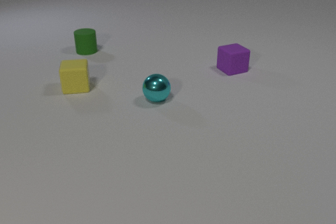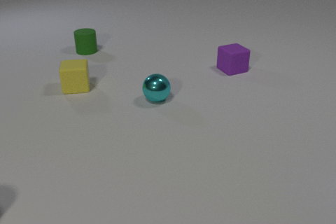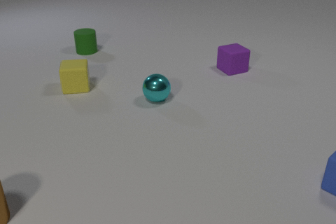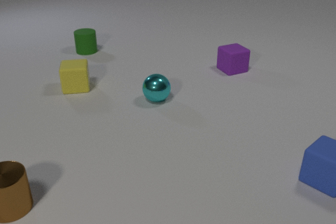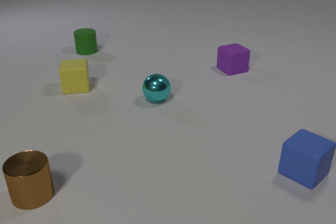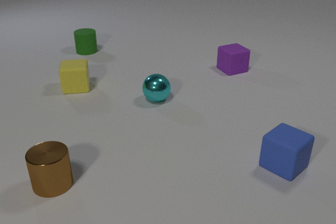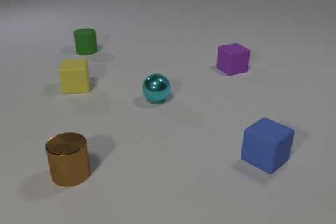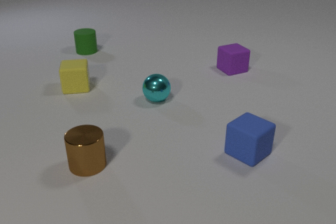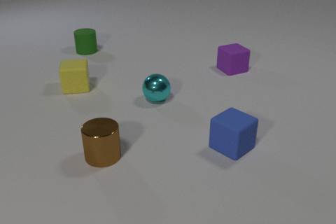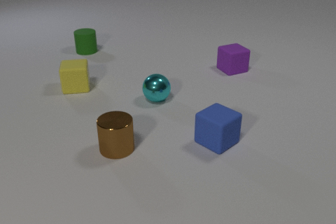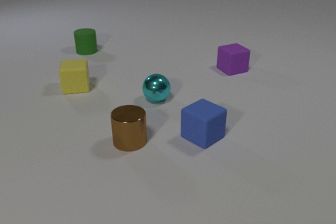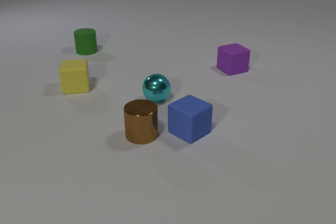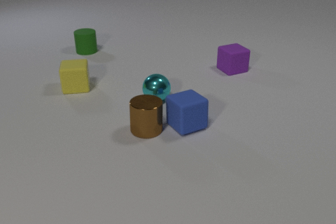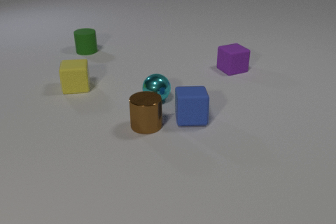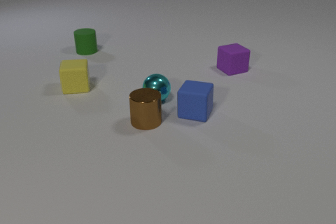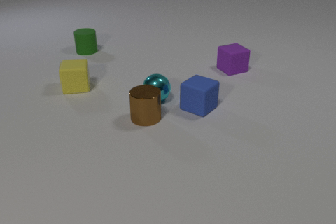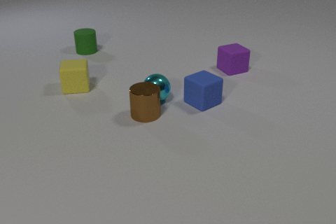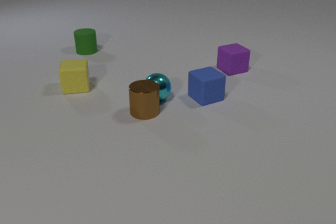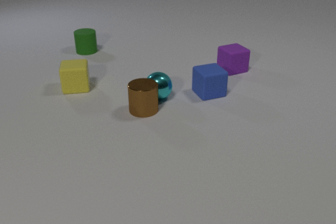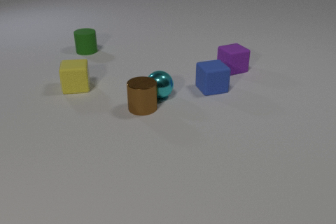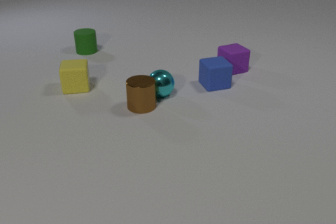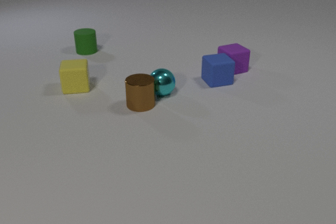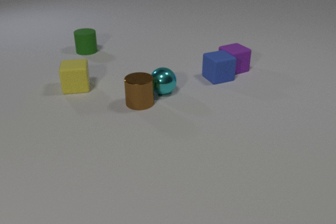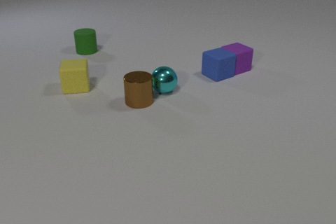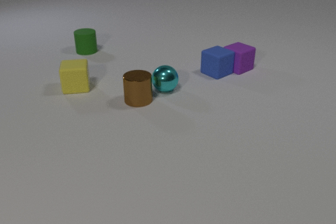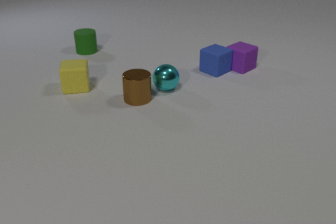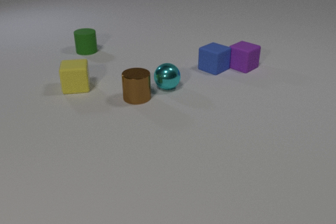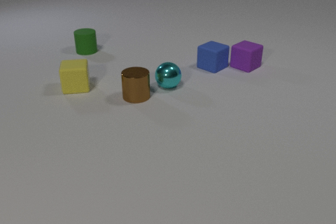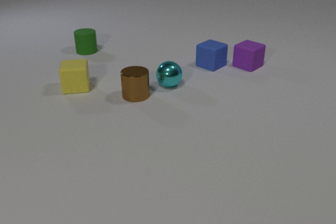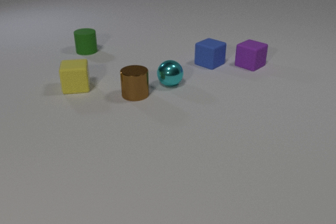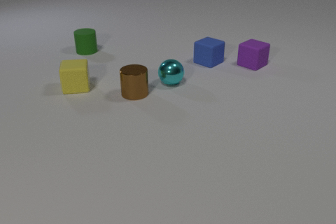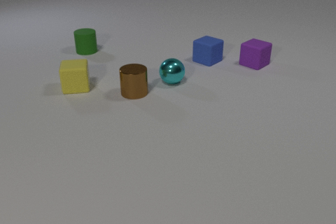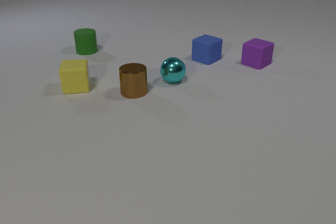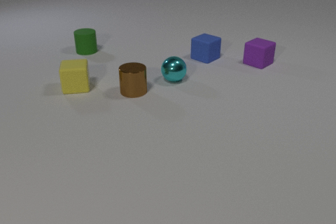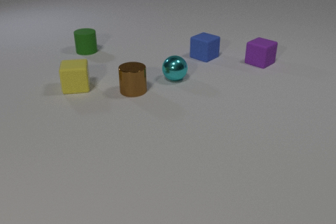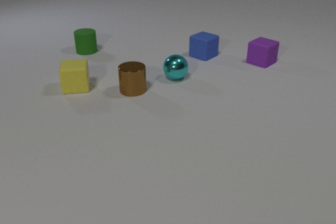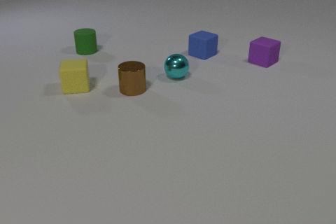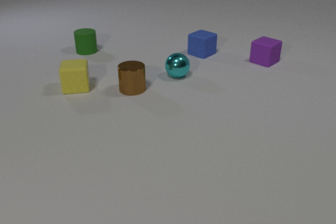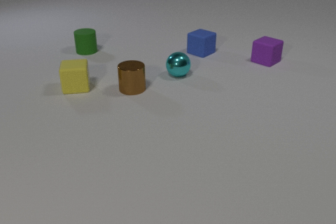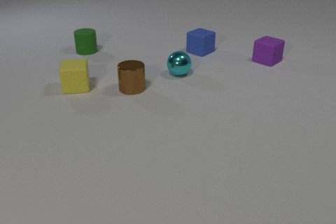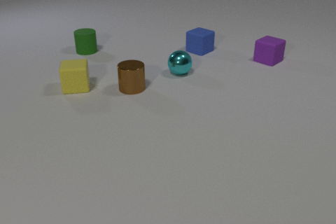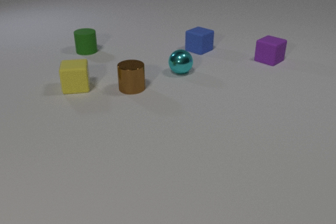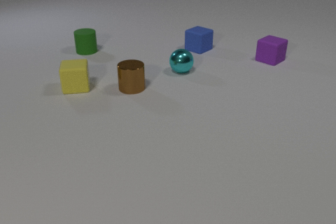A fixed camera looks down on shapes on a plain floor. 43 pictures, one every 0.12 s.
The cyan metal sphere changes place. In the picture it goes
away from the camera.
The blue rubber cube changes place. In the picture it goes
away from the camera.
0.00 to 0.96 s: The brown metal cylinder comes in at the left edge, slides to the right and away from the camera. The blue rubber cube comes in at the right edge, slides to the left.
0.96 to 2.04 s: The brown metal cylinder slides away from the camera and to the right. The blue rubber cube slides away from the camera, spins so that its near face slides to the left, clockwise seen from above. The brown metal cylinder and the blue rubber cube collide. The brown metal cylinder and the cyan metal sphere collide.
2.04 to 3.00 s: The brown metal cylinder slides away from the camera. The blue rubber cube slides away from the camera. The cyan metal sphere rolls away from the camera. The purple rubber cube slides to the right and away from the camera. The blue rubber cube and the purple rubber cube collide.
3.00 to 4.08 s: The brown metal cylinder slides away from the camera. The blue rubber cube slides away from the camera. The cyan metal sphere rolls away from the camera. The purple rubber cube slides to the right and away from the camera.
4.08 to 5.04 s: The brown metal cylinder slides away from the camera. The blue rubber cube slides away from the camera. The cyan metal sphere rolls away from the camera. The purple rubber cube slides to the right and away from the camera.
What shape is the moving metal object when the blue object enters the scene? cylinder.
What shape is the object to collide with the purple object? cube.
How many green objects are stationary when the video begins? 1.
